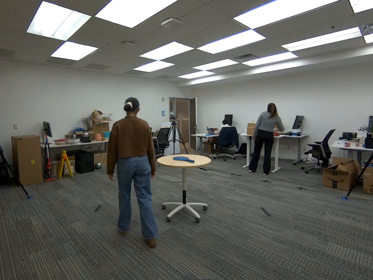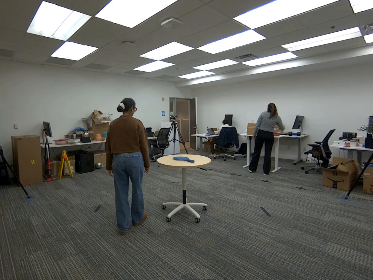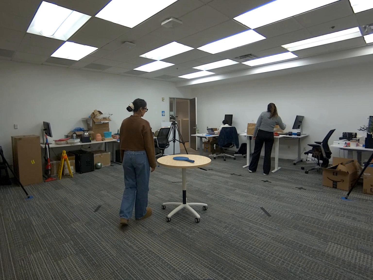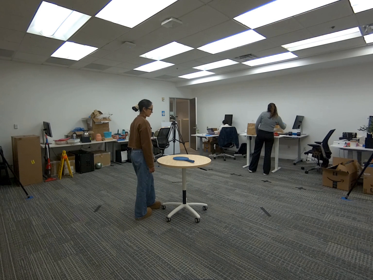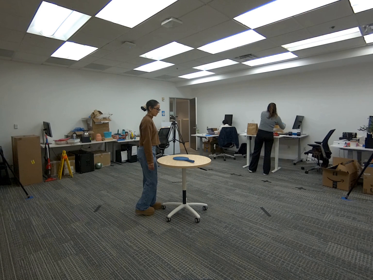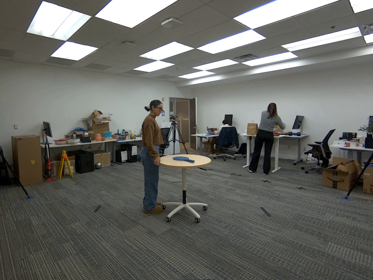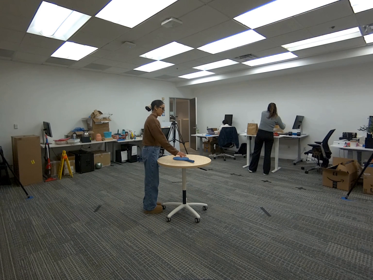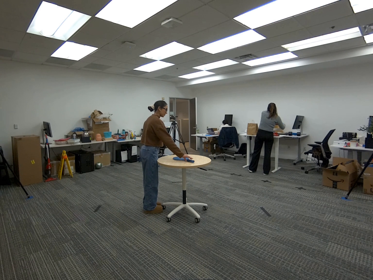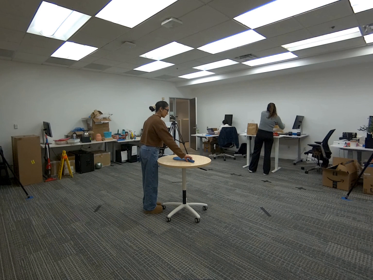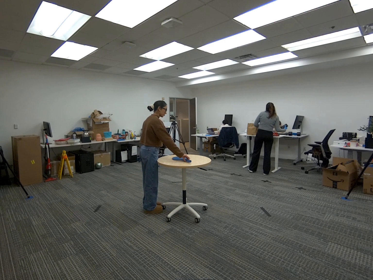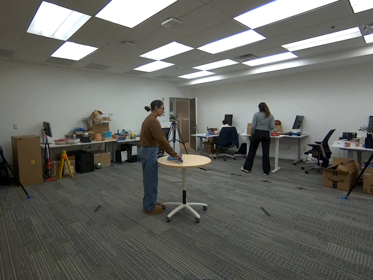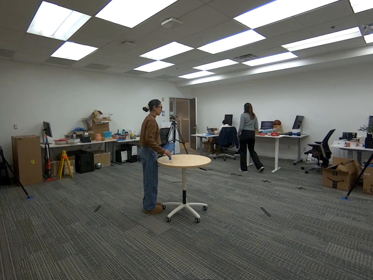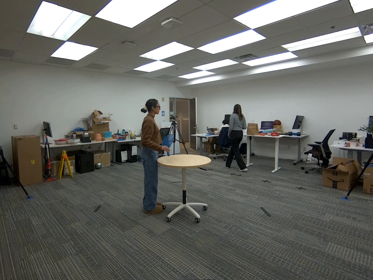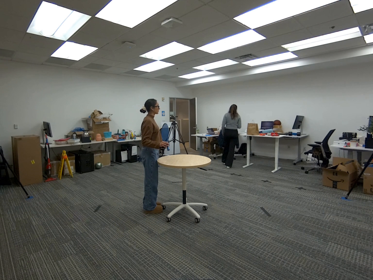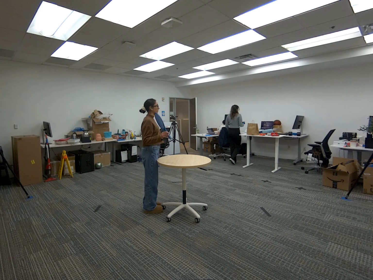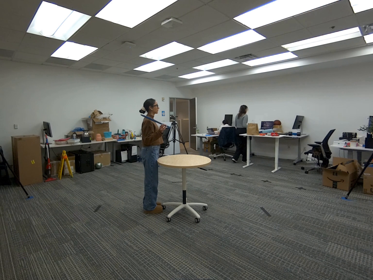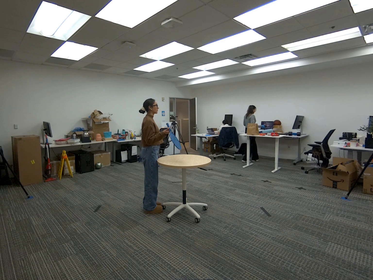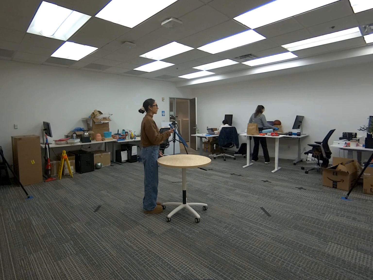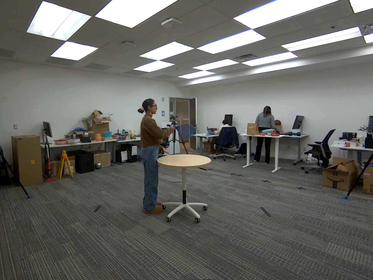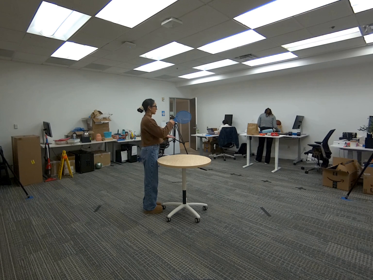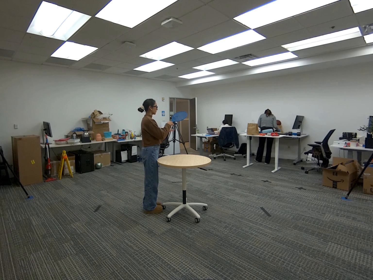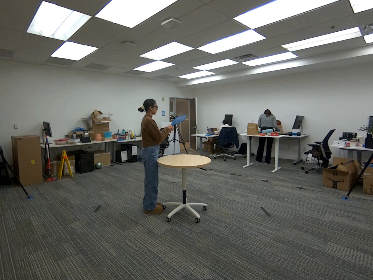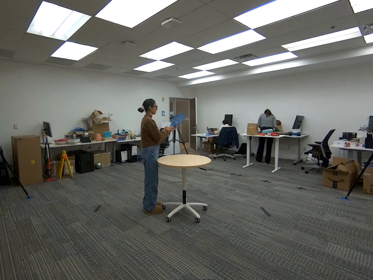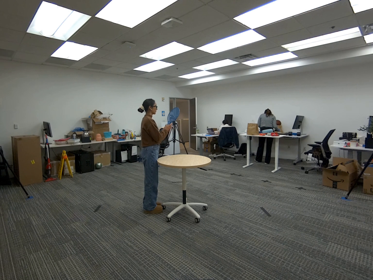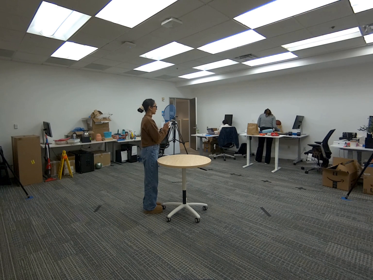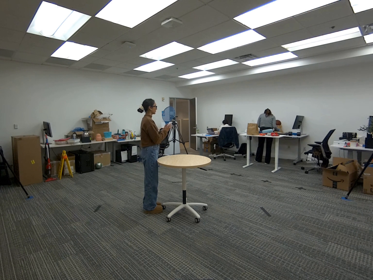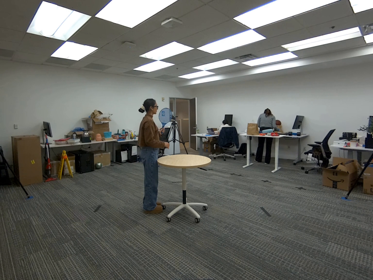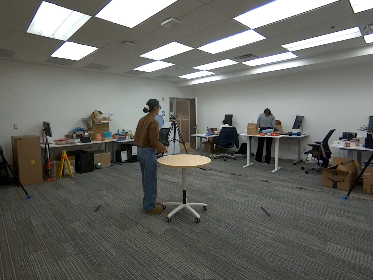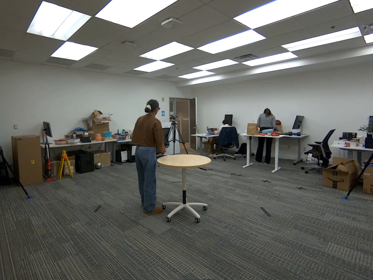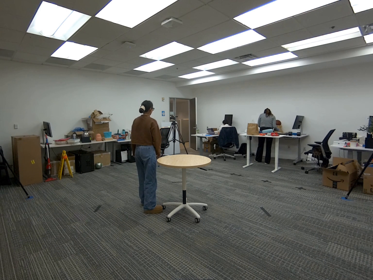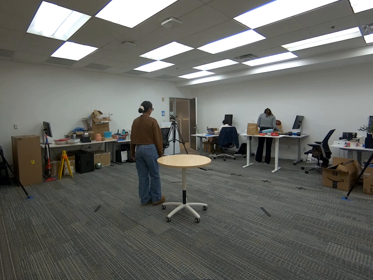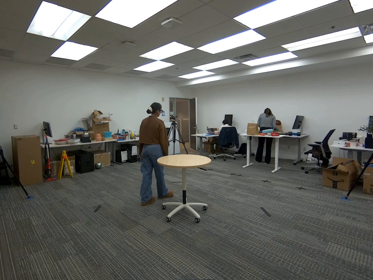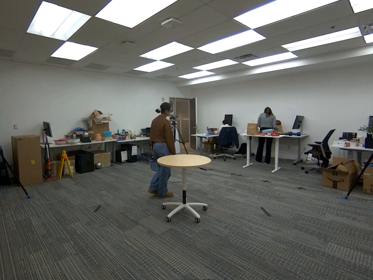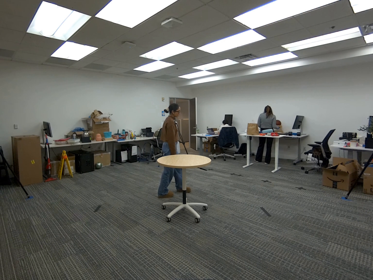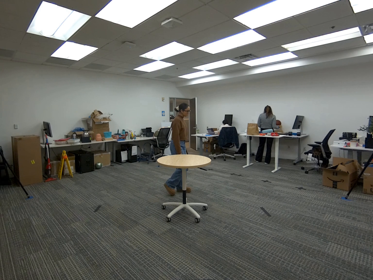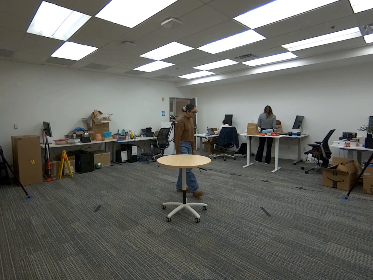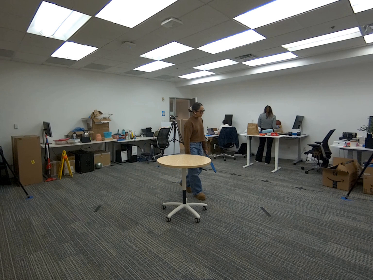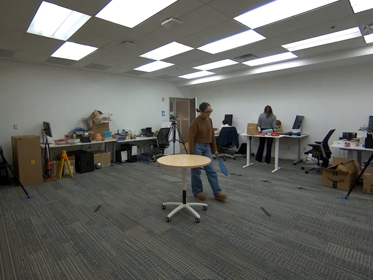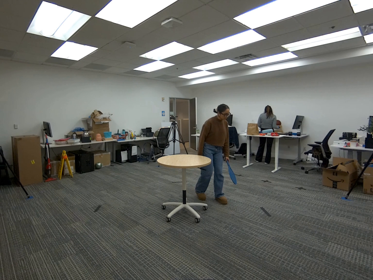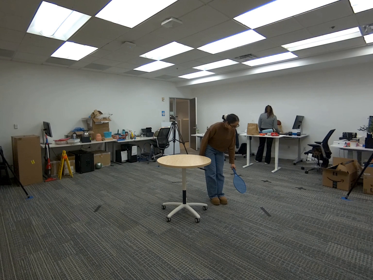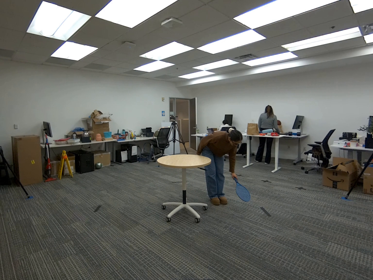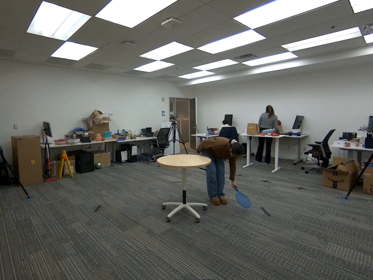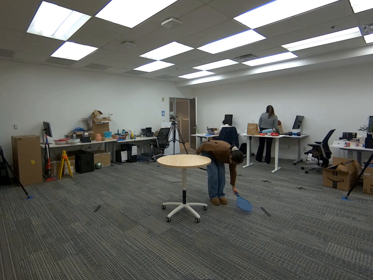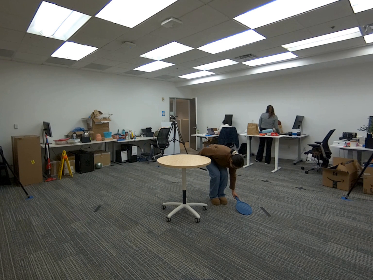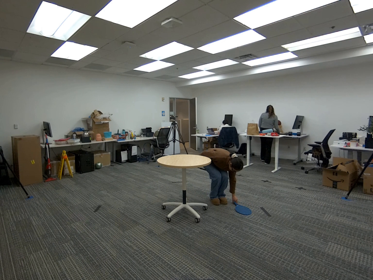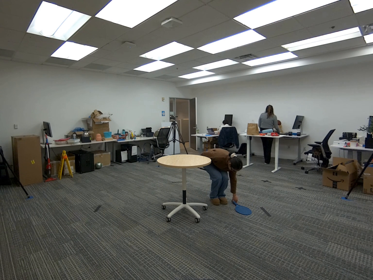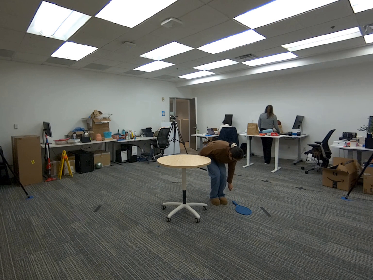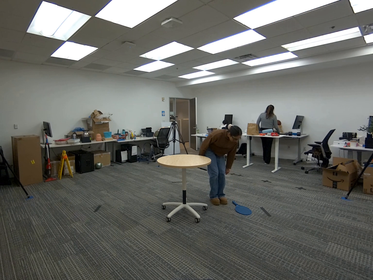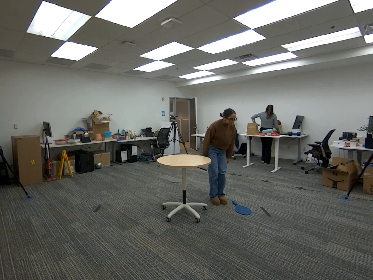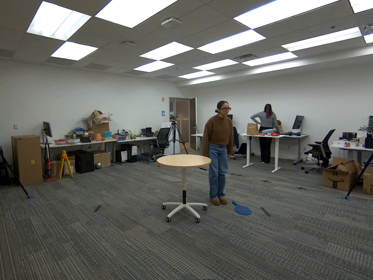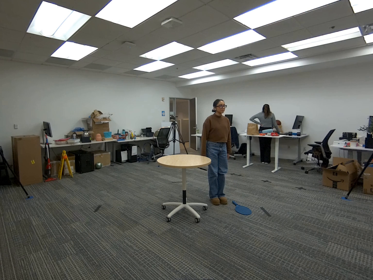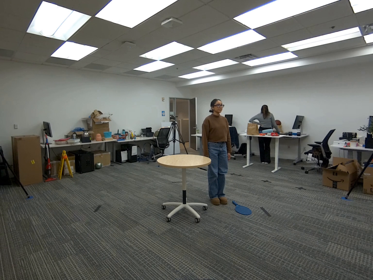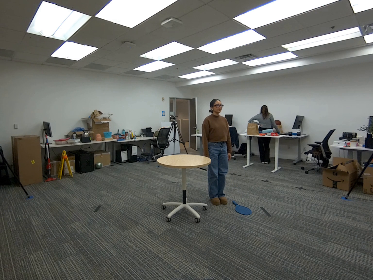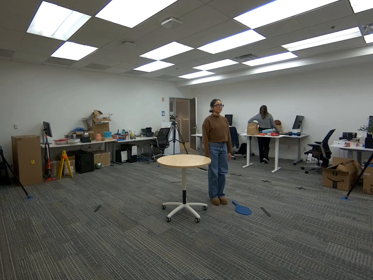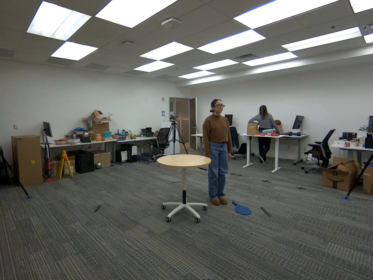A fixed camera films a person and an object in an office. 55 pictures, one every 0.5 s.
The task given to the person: Walk to the tennis racket on the round table, pick it up with your right hand, handover the racket to your left hand, and place the racket on the ground.
